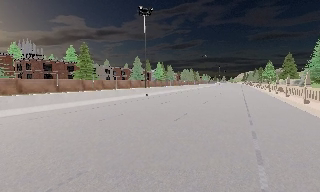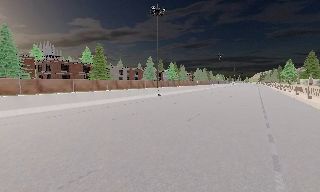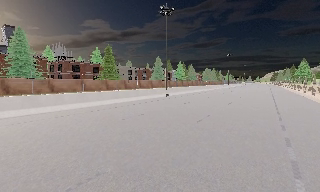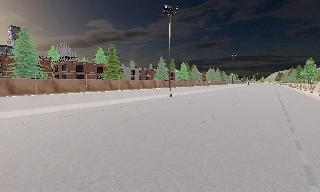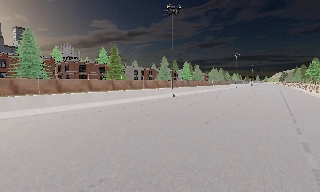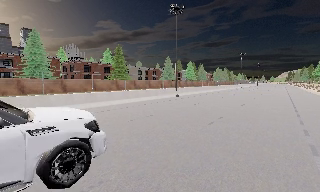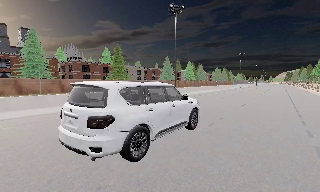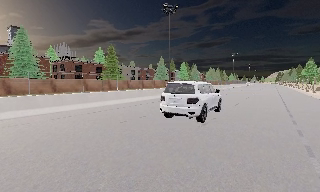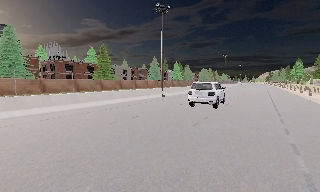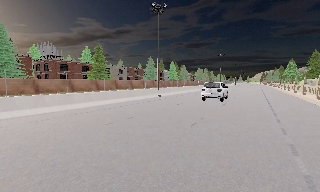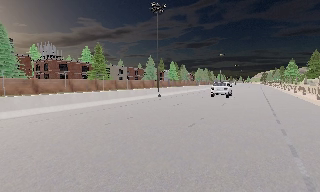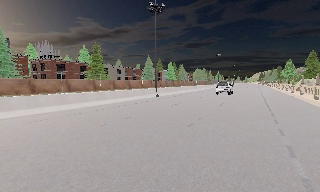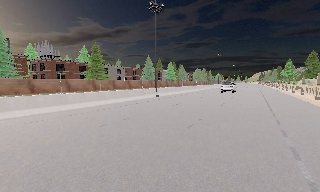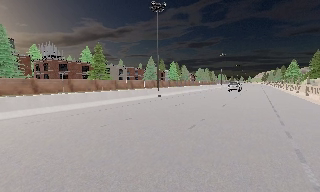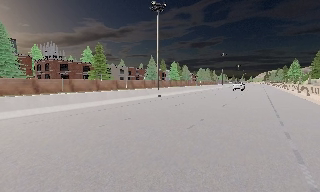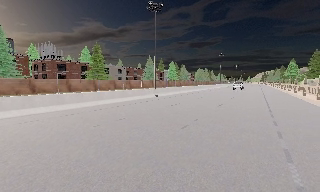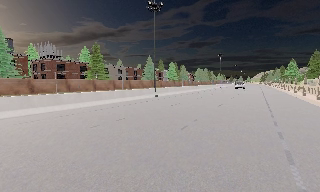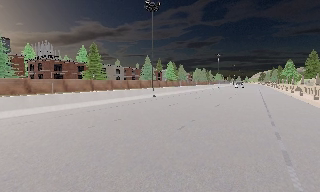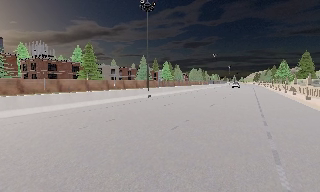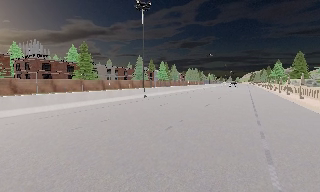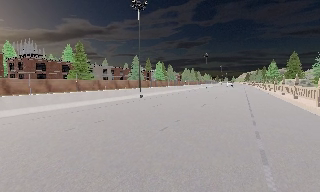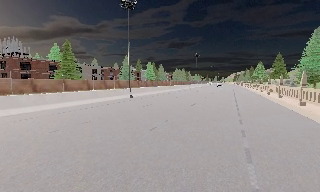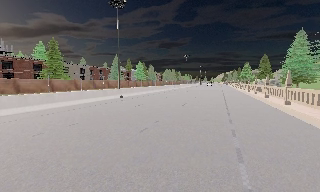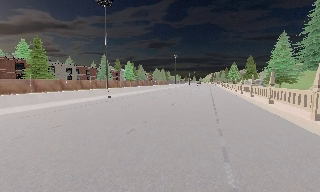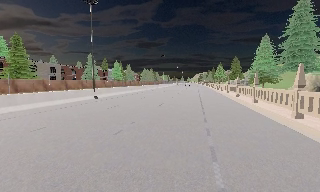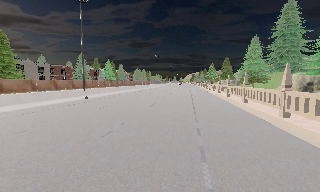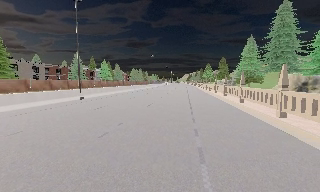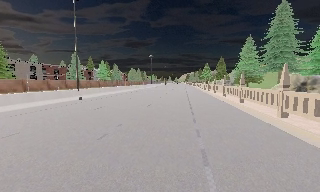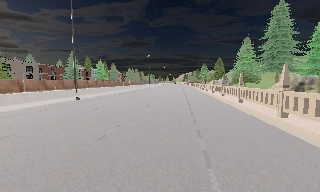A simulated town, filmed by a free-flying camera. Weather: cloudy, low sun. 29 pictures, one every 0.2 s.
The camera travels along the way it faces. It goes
forward.
0.0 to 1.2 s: The camera swings to its left by about 10 degrees, and the scene slides to the right. It travels forward, about 0.5 m, so what stands in front looms larger.
1.2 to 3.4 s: The camera travels forward and to its right, about 1 m, so what stands in front looms larger.
3.4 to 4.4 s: The camera swings to its right by about 10 degrees, and the scene slides to the left.
4.4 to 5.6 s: The camera pans to its right, which is clockwise from overhead, by about 15 degrees. It travels forward, about 0.5 m, so what stands in front looms larger.
The film runs forward here.
